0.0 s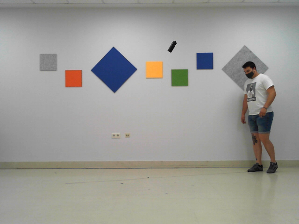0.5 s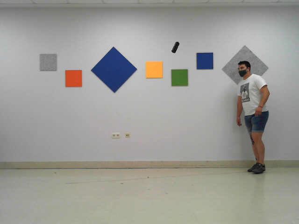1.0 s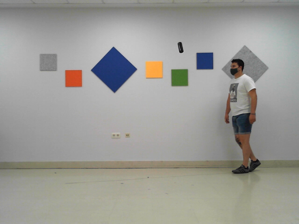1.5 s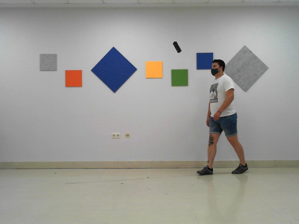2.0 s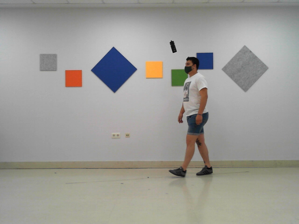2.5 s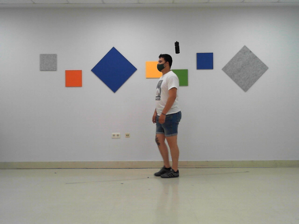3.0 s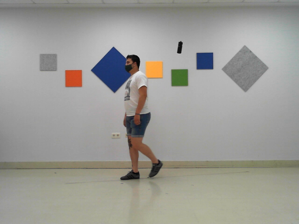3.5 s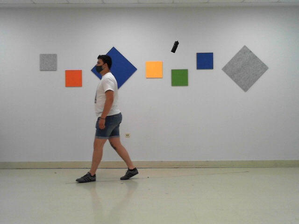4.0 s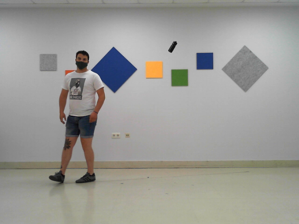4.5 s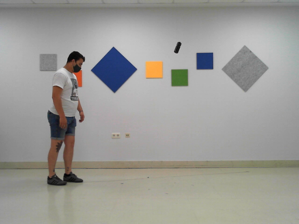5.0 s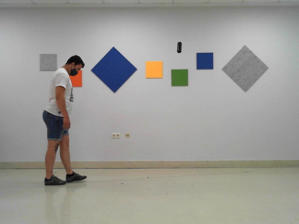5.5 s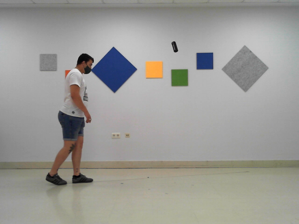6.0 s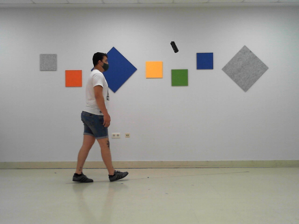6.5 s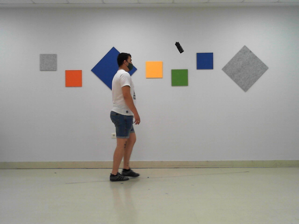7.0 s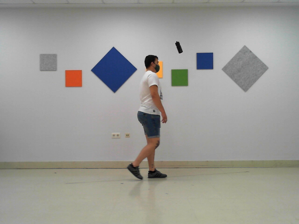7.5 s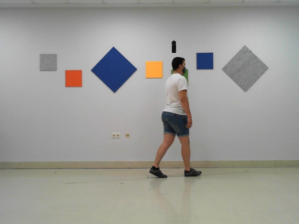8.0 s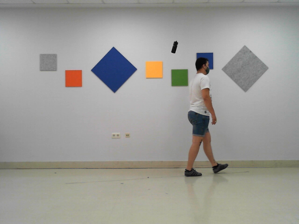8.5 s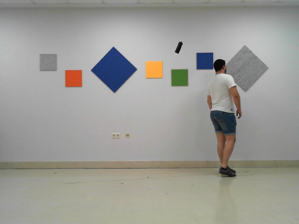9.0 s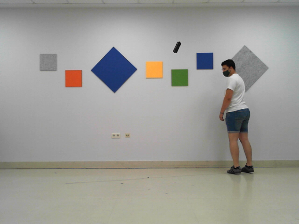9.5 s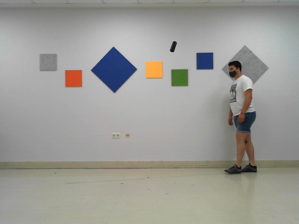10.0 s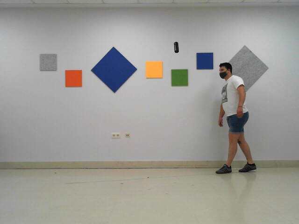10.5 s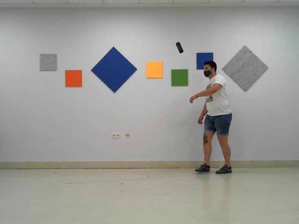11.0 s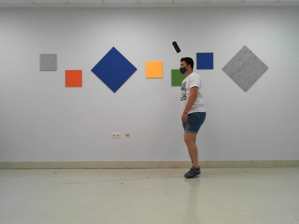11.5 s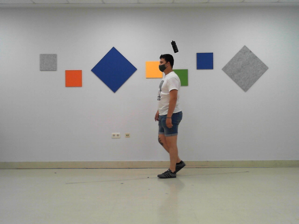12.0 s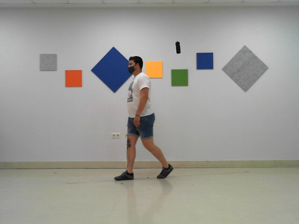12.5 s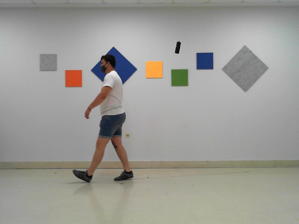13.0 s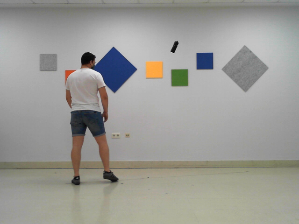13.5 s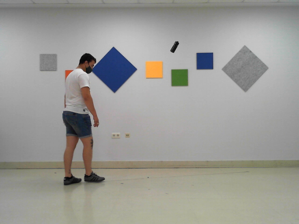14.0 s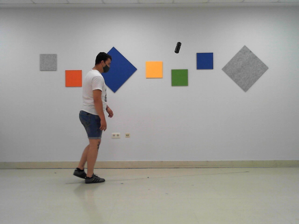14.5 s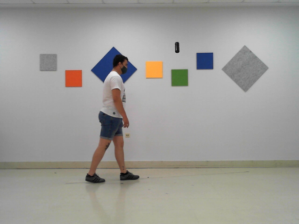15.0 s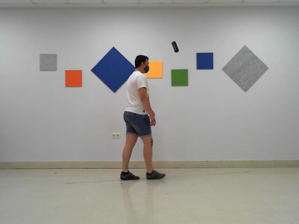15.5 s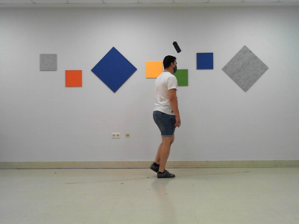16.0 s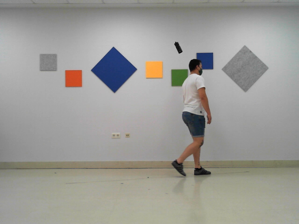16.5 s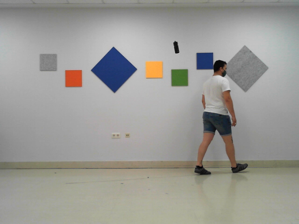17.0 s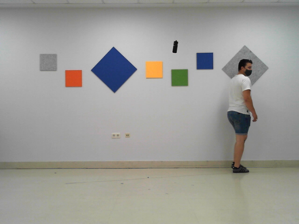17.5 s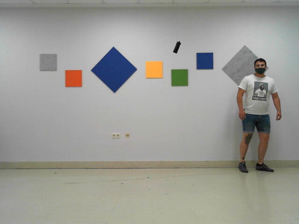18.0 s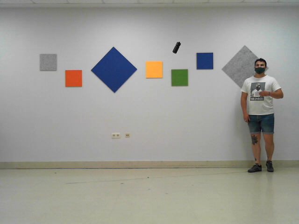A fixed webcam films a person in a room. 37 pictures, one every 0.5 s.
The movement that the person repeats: Walk along a line.
